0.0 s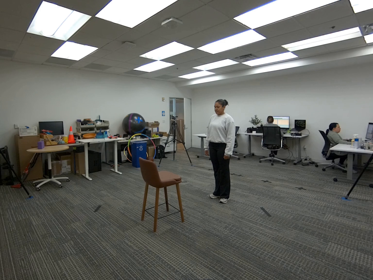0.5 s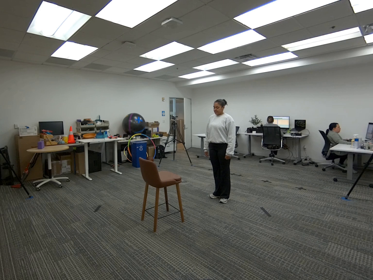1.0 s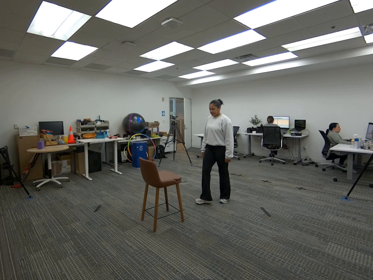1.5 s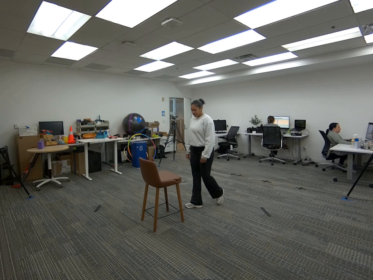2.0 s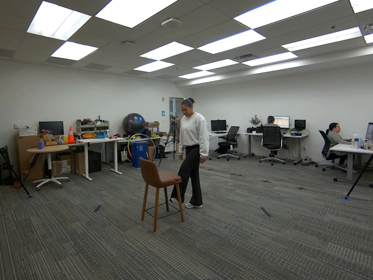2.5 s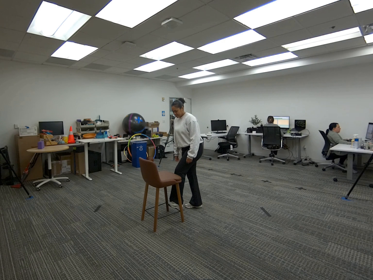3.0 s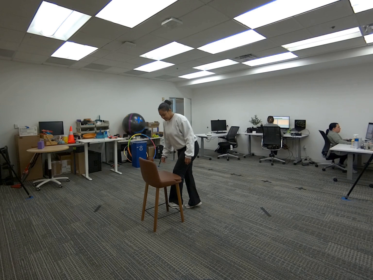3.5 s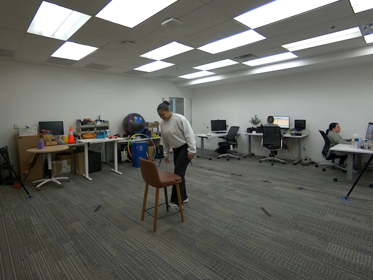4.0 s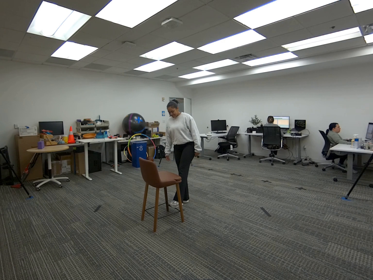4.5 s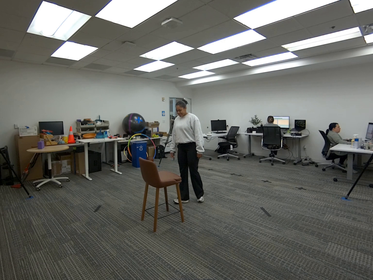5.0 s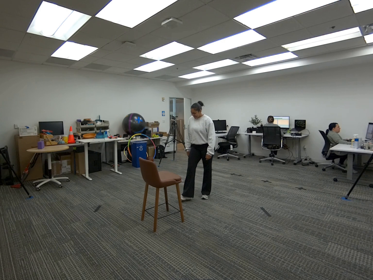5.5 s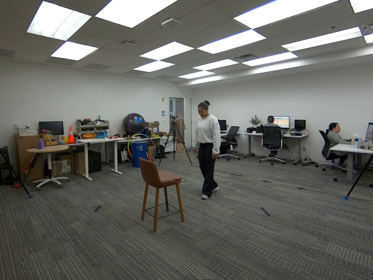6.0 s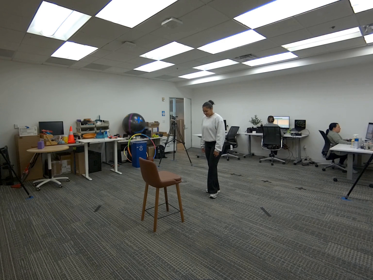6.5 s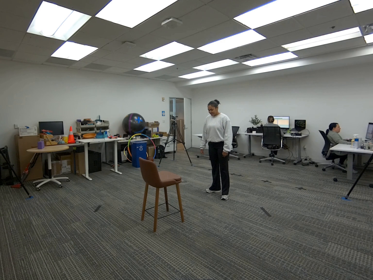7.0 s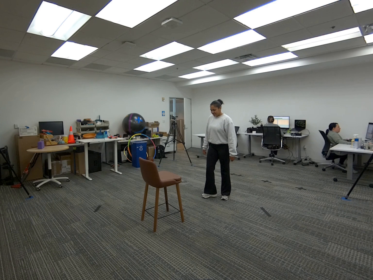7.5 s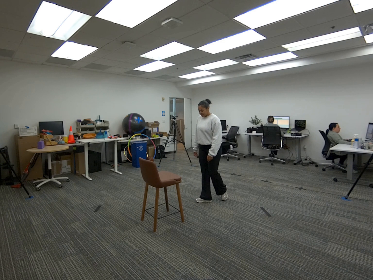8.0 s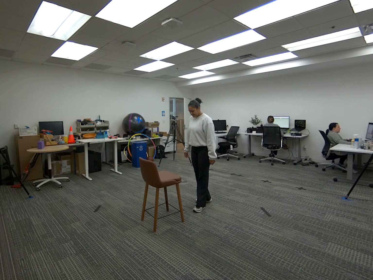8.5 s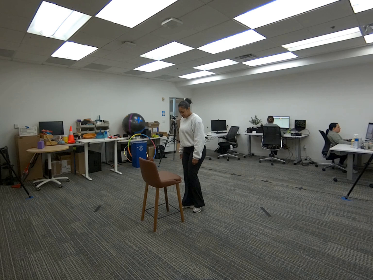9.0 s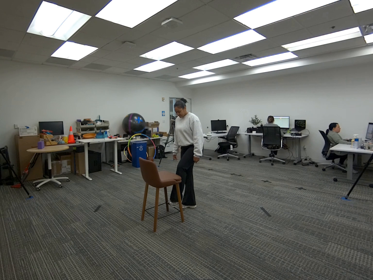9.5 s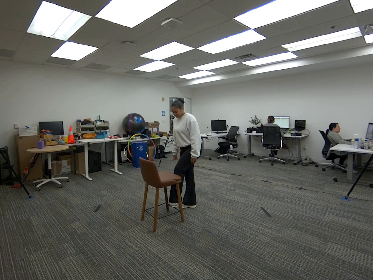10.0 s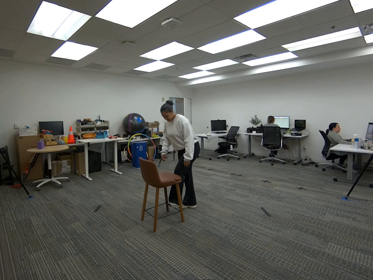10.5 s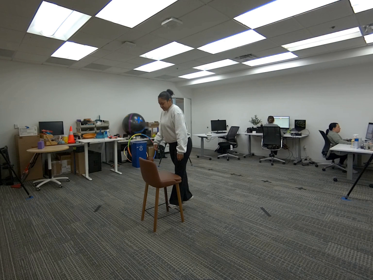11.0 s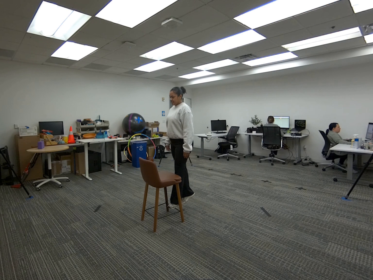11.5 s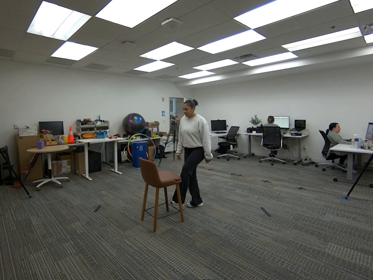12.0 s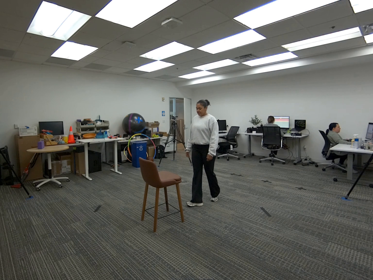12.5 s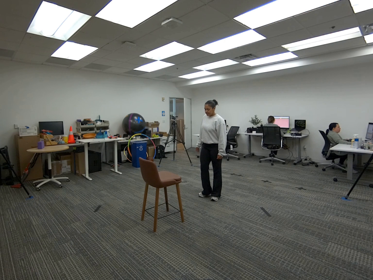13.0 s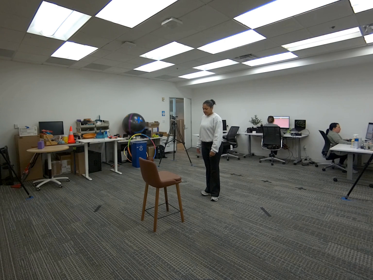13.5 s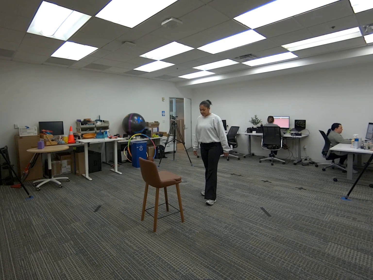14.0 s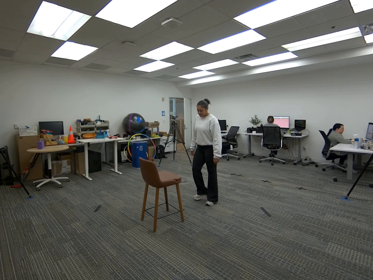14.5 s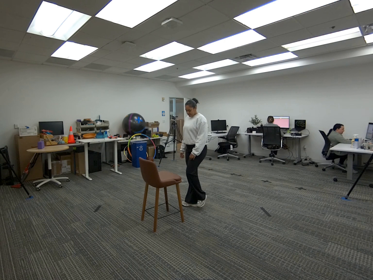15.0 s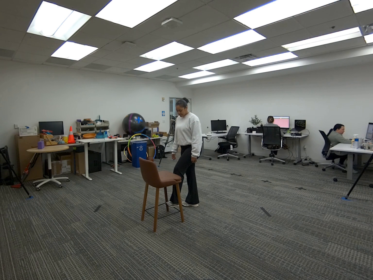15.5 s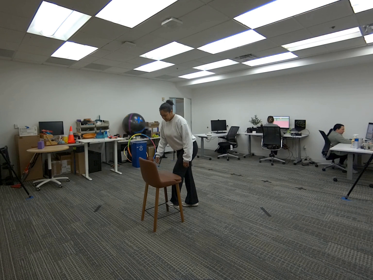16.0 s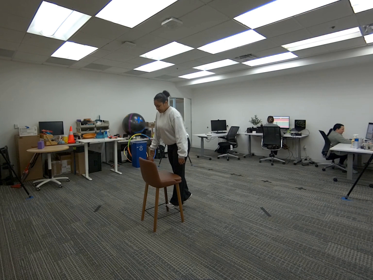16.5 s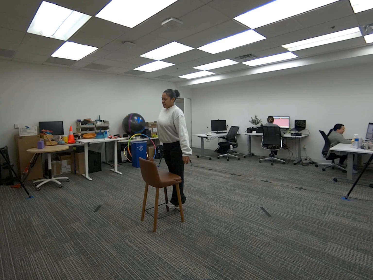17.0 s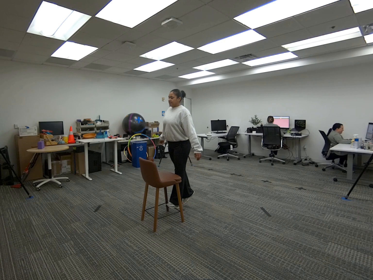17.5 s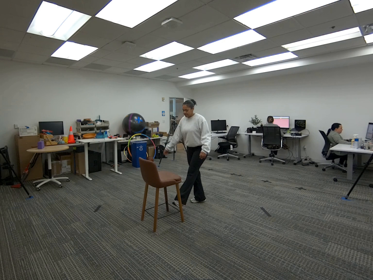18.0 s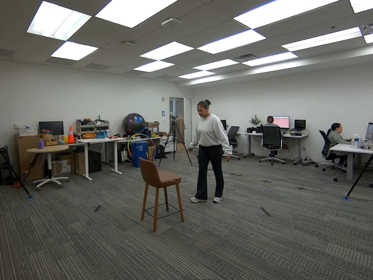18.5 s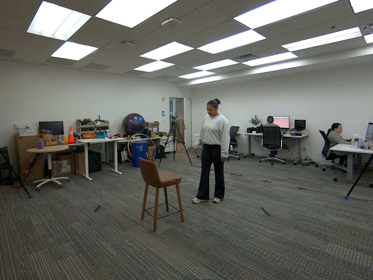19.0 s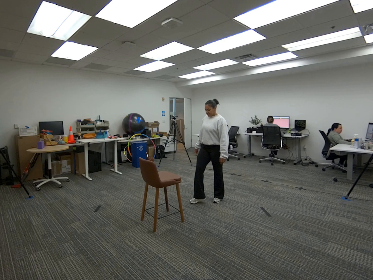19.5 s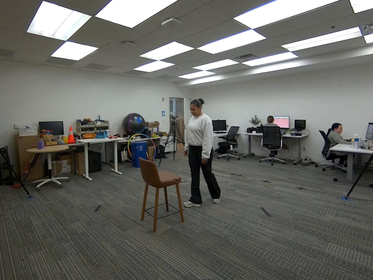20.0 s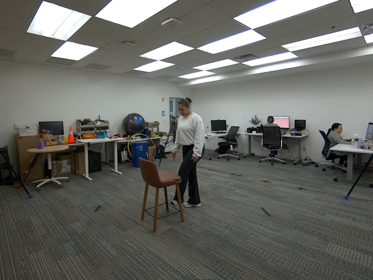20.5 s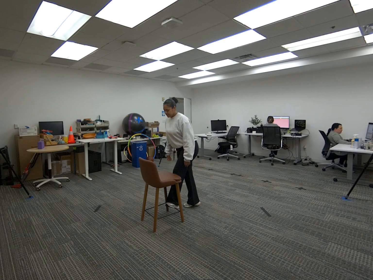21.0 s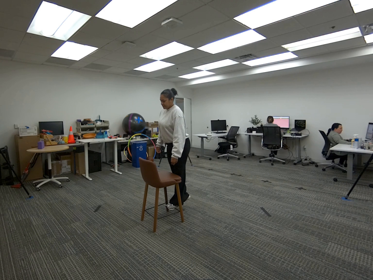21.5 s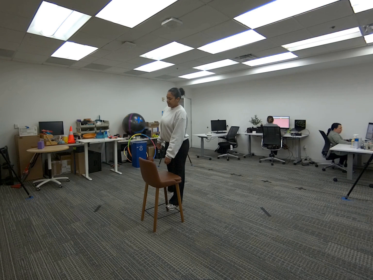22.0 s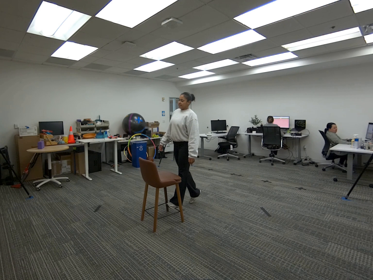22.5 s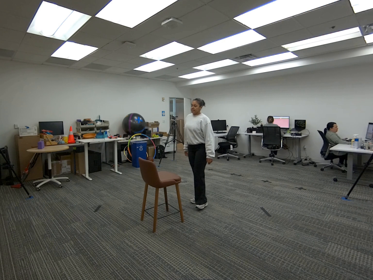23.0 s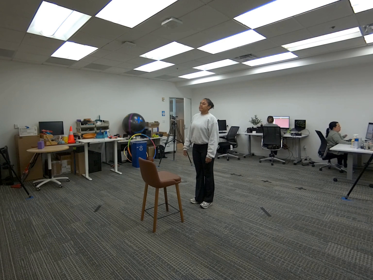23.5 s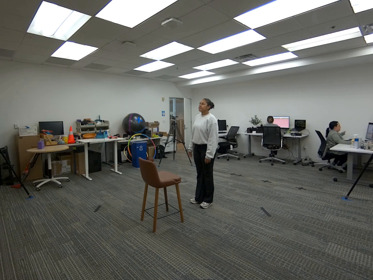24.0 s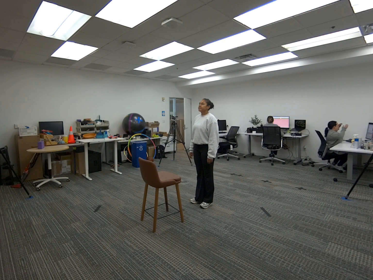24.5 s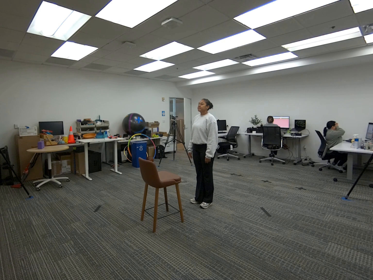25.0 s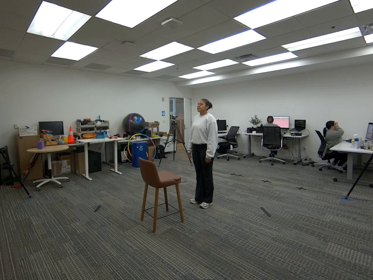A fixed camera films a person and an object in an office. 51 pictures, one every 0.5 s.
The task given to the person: Walk over to the tall bar stool and step on the tall bar stool using your left foot. Step off the tall bar stool.
